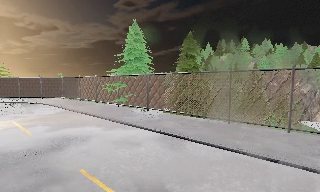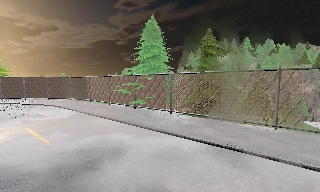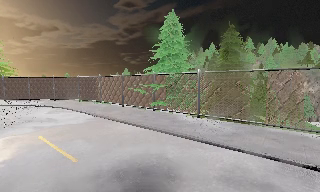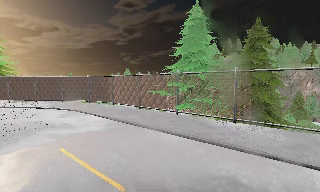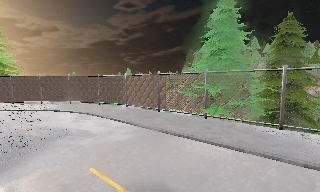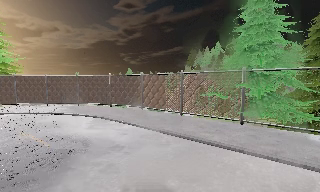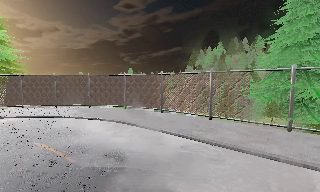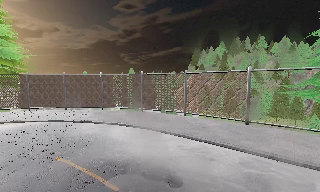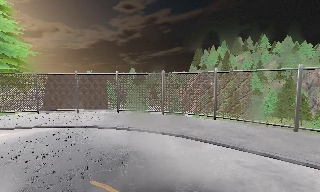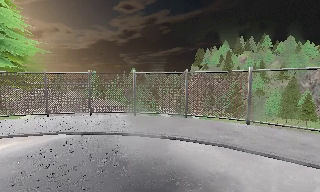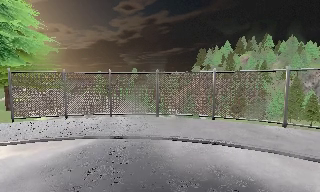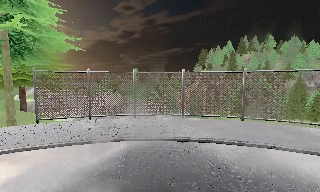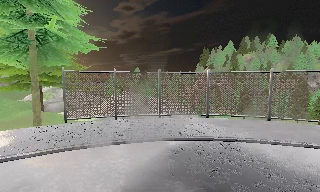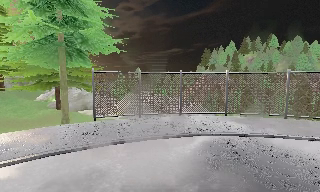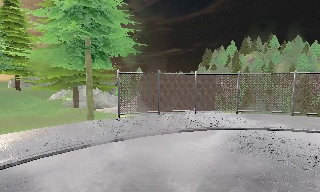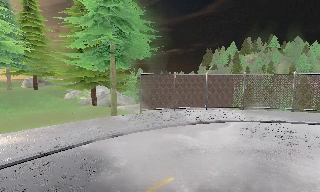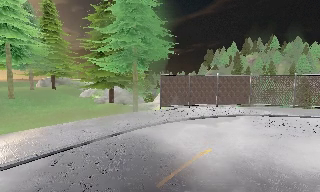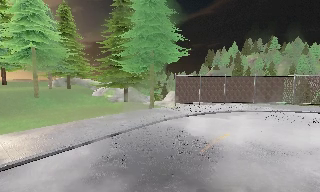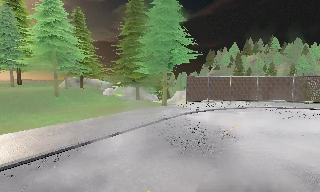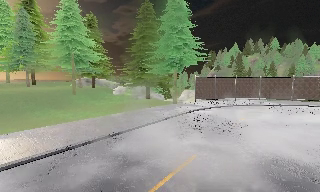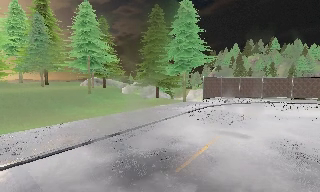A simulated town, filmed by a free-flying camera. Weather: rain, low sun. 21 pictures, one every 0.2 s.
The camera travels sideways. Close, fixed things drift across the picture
to the right.
0.0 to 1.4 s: The camera travels to its left and forward, about 15 m, so close, fixed things drift to the right.
1.4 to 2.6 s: The camera travels to its left, about 10 m, so close, fixed things drift to the right.
2.6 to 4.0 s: The camera travels backward and to its left, about 15 m, so what stands in front gets smaller.
The film runs backward here.
